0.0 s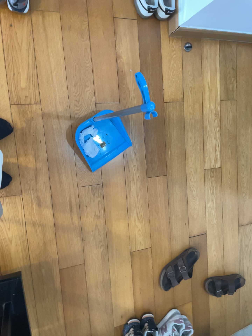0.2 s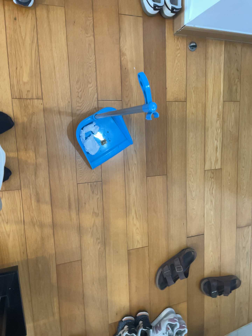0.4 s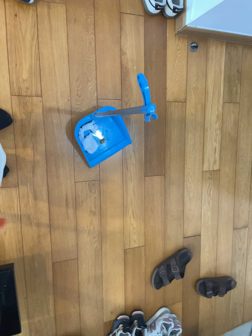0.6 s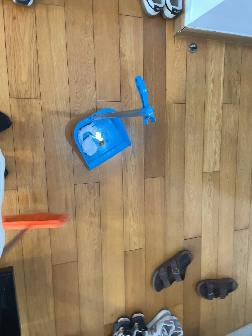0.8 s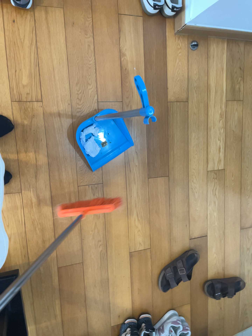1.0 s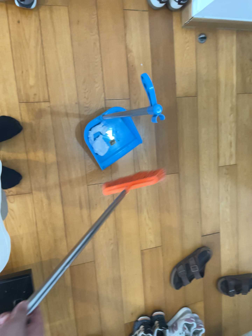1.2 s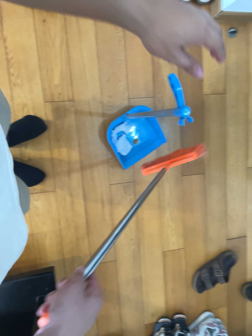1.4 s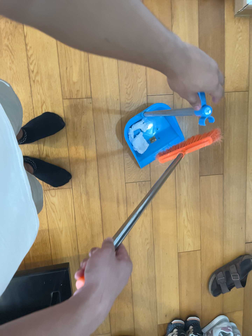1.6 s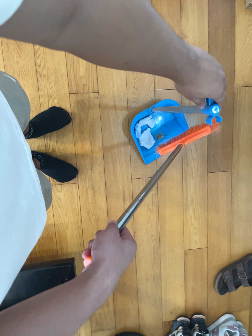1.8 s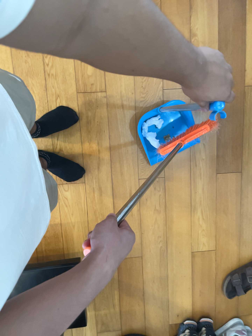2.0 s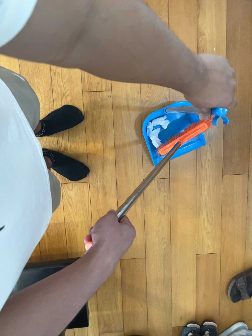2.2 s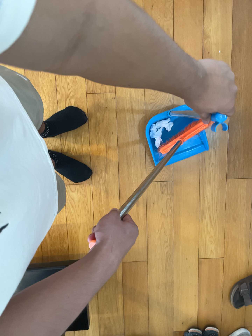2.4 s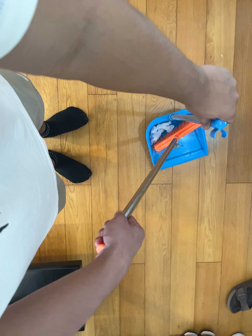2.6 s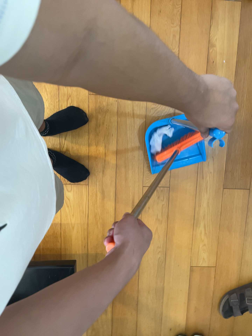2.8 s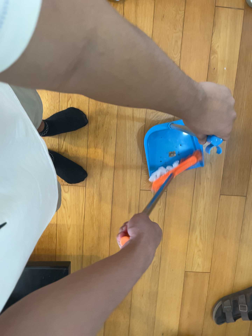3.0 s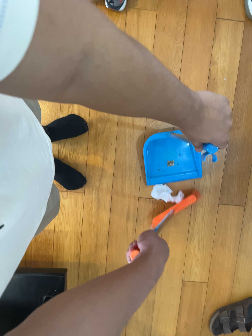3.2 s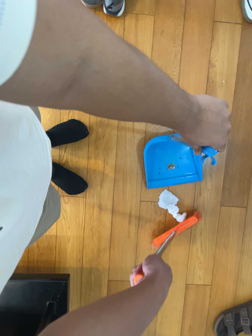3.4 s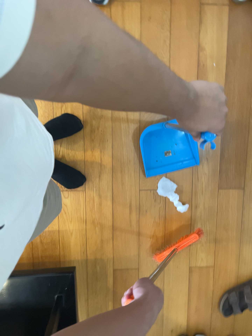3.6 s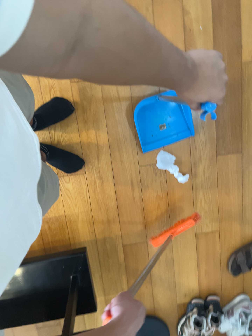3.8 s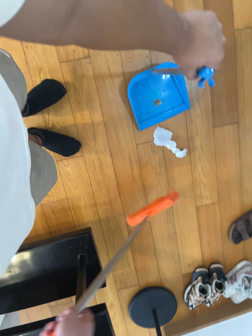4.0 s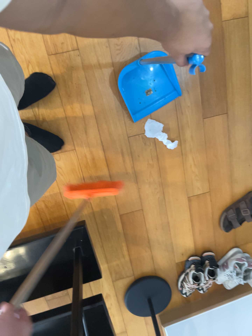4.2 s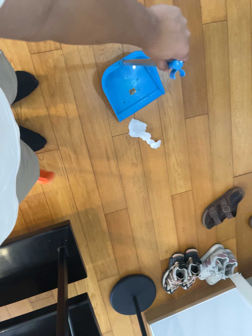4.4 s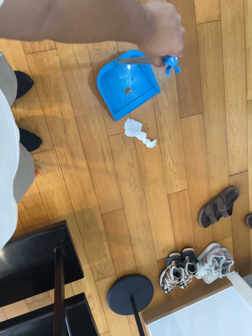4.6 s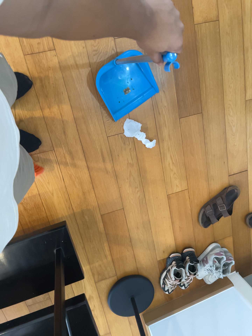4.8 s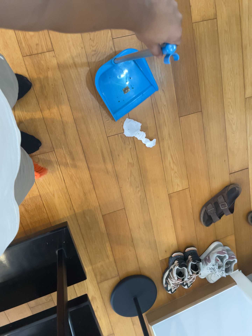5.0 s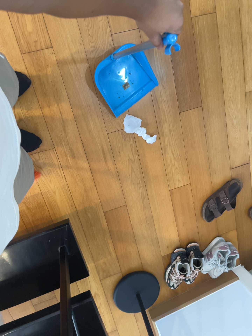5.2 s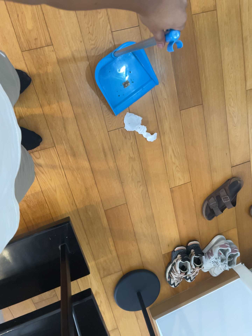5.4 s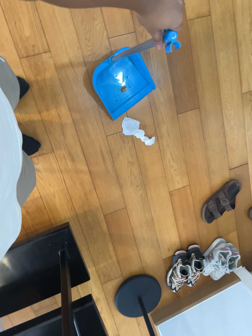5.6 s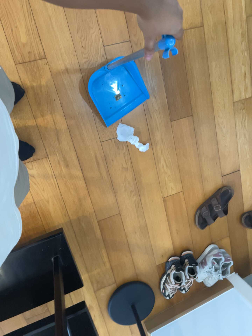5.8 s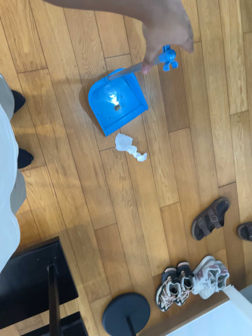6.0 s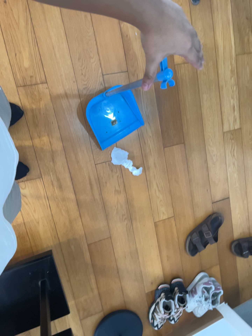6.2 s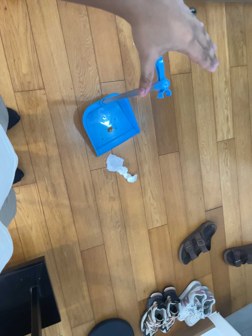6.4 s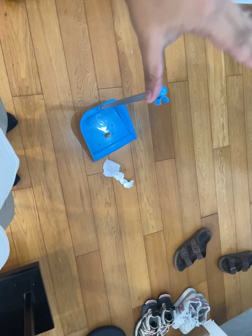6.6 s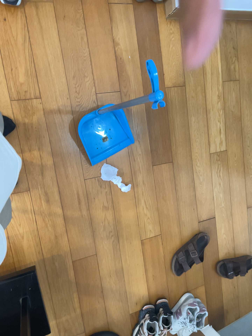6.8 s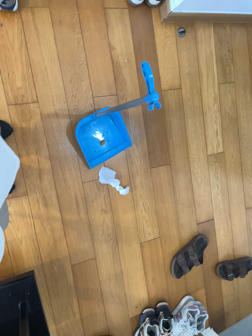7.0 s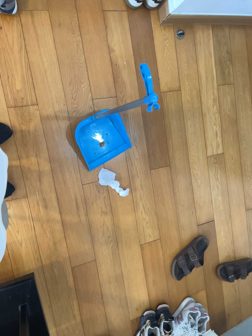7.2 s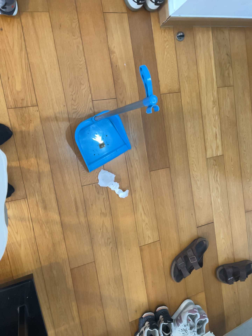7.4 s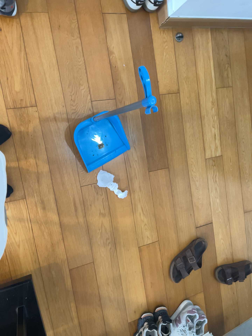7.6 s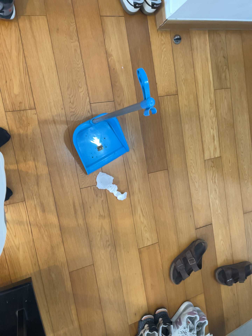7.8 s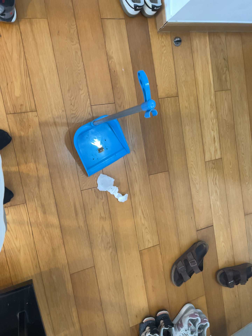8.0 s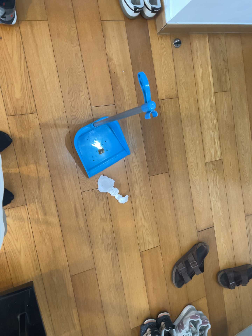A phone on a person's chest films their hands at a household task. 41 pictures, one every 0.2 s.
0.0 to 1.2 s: The camera travels toward the top of its view, about 7 cm.
1.2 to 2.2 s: The camera travels forward, about 6 cm, so what stands in front looms larger.
2.2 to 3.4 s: The camera shifts only a little, or ends up much as it began.
3.4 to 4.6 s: The camera's aim tips toward the bottom of its view by about 10 degrees, and the scene shifts upward. It rolls about its line of sight by about 15 degrees, and the scene rotates counterclockwise.
4.6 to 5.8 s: The camera shifts only a little, or ends up much as it began.
5.8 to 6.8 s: The camera's aim tips toward the top of its view by about 10 degrees, and the scene shifts downward.
6.8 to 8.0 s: The camera shifts only a little, or ends up much as it began.
The film runs backward here.
